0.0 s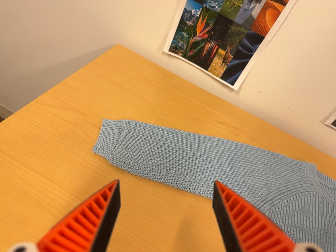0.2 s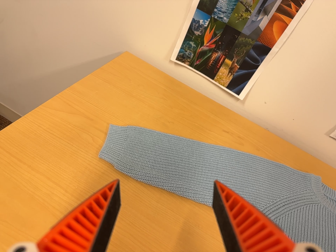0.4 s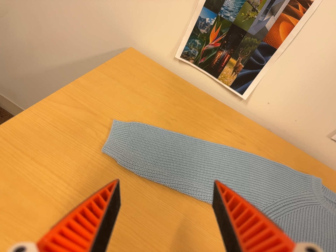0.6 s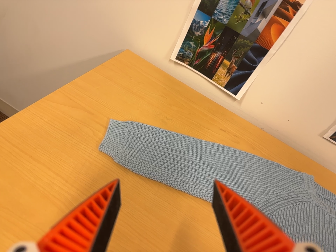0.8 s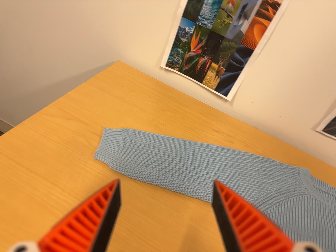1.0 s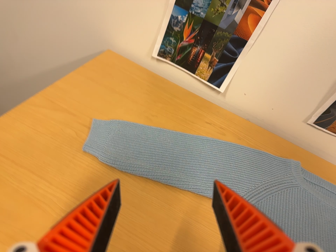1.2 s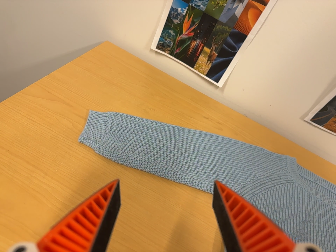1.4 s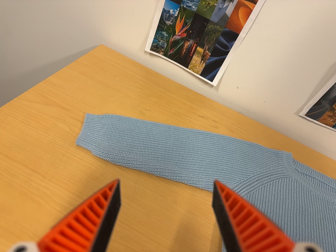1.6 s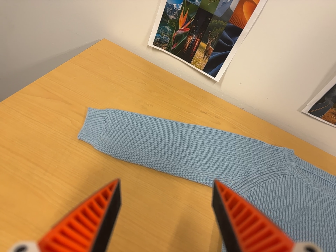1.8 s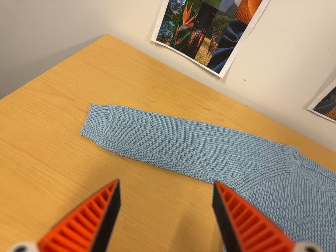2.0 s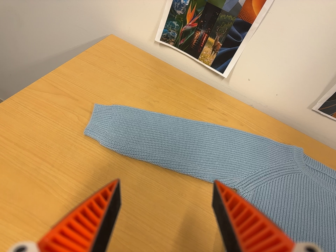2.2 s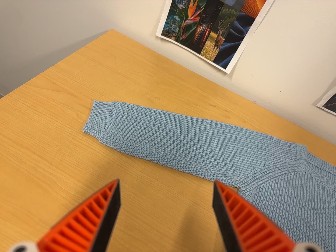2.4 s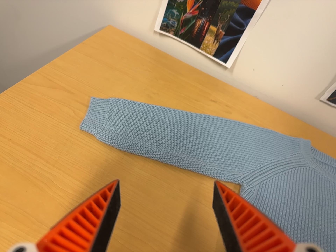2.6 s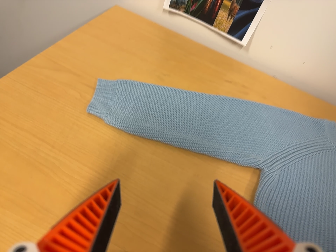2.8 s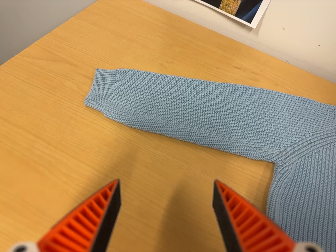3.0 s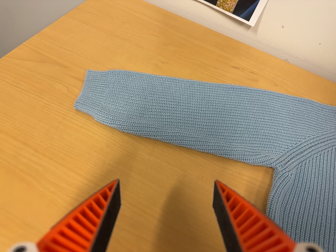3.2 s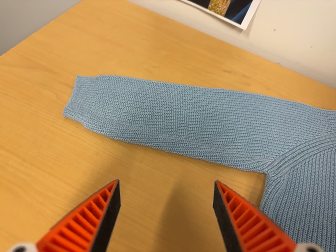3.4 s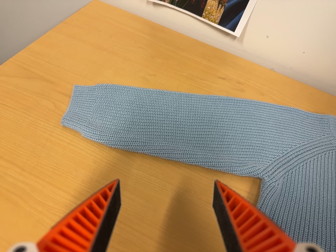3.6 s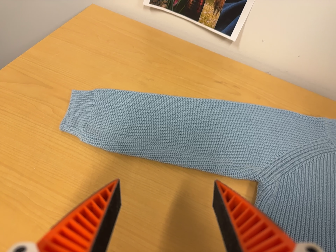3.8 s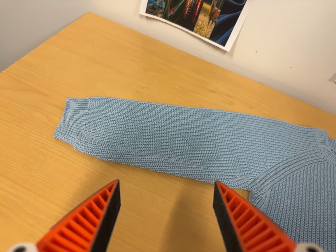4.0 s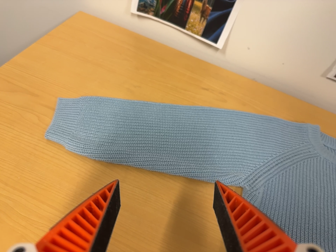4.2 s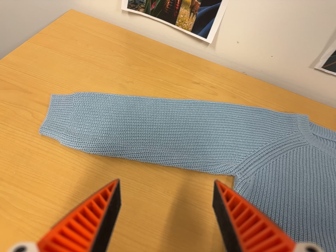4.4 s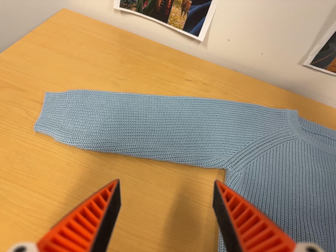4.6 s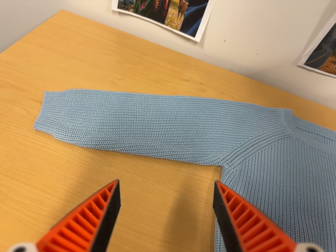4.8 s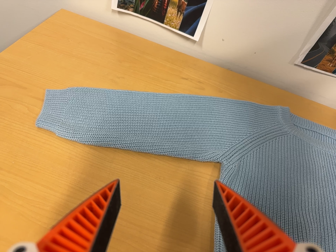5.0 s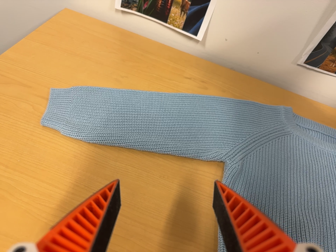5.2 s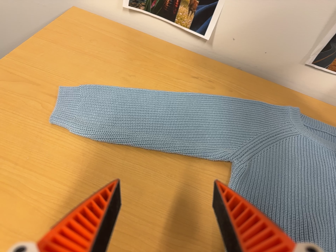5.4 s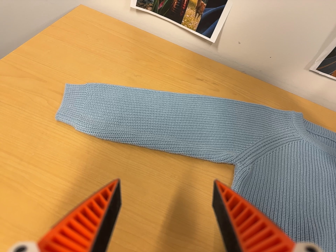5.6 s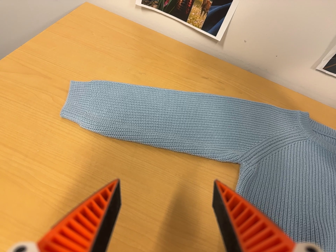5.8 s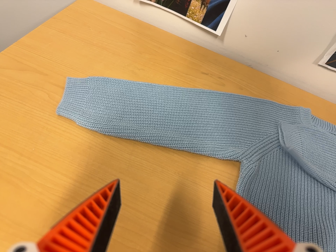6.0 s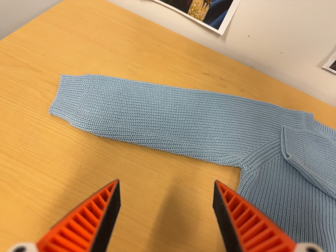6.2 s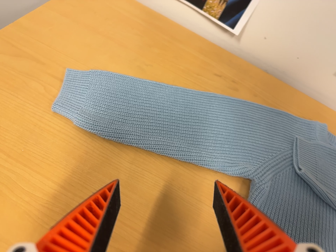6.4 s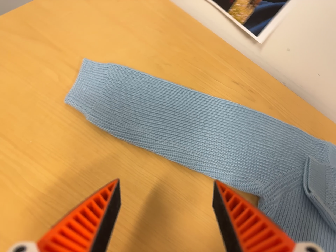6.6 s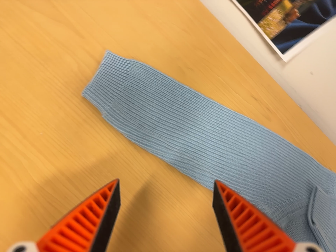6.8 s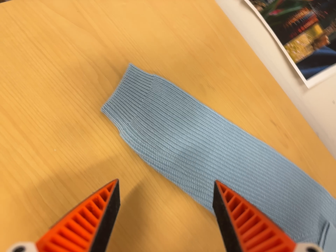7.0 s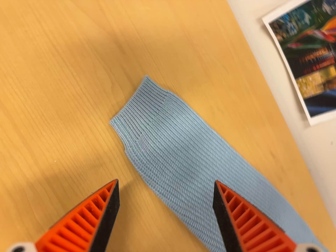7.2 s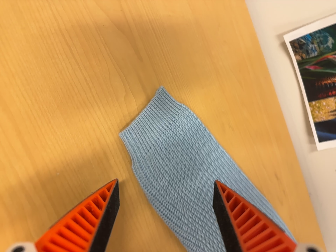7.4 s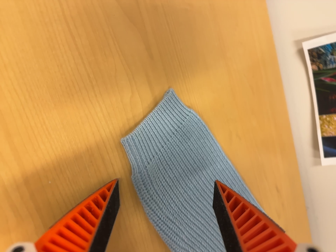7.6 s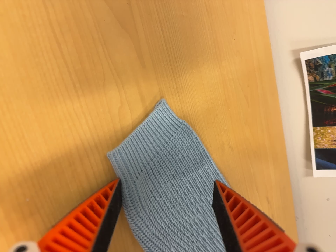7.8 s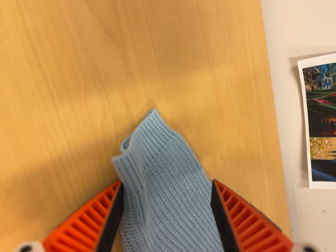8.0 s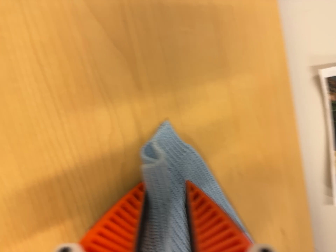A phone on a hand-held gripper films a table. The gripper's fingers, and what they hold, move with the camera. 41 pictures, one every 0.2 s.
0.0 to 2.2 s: The camera shifts only a little, or ends up much as it began.
2.2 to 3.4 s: The camera travels forward, about 9 cm, so what stands in front looms larger.
3.4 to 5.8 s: The camera shifts only a little, or ends up much as it began.
5.8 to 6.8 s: The camera travels toward the top of its view, to its left and forward, about 16 cm. It rolls about its line of sight by about 25 degrees, and the scene rotates clockwise.
6.8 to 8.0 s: The camera travels toward the top of its view and forward, about 14 cm, so close, fixed things drift downward. It rolls about its line of sight by about 25 degrees, and the scene rotates clockwise.
The film runs forward here.
